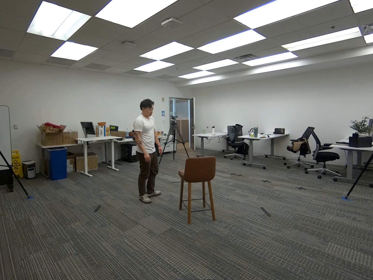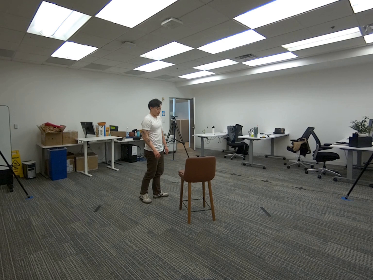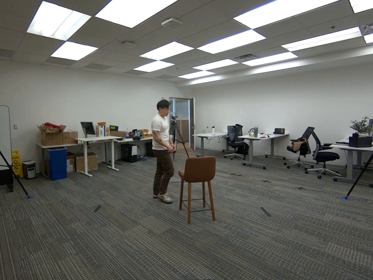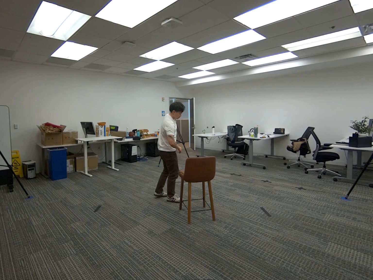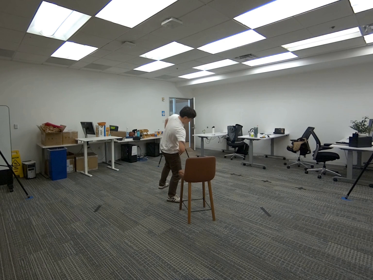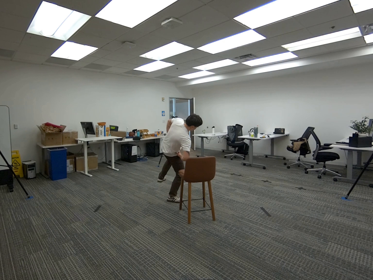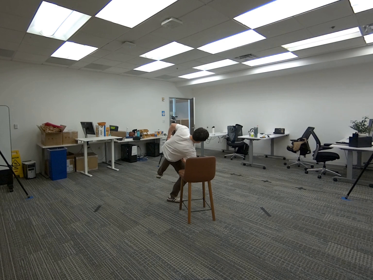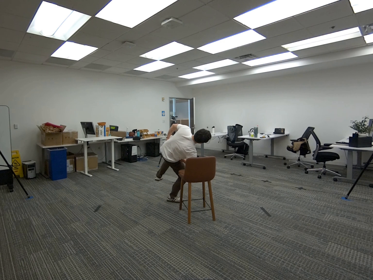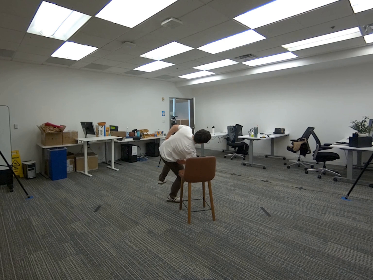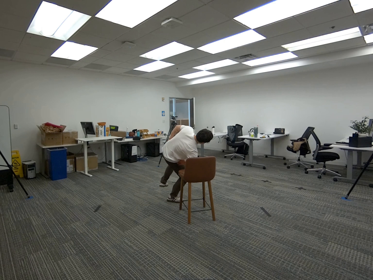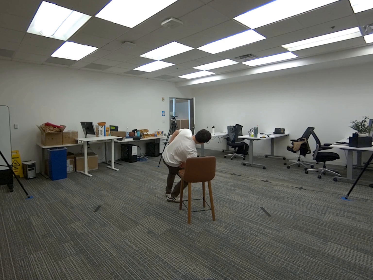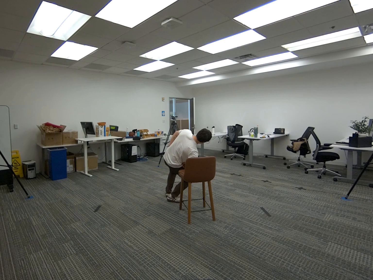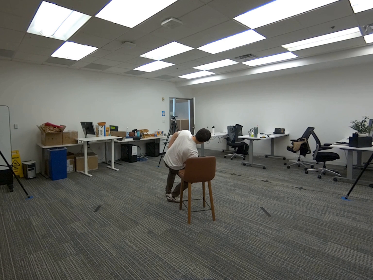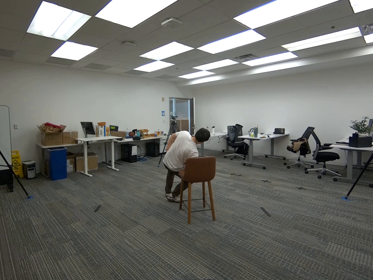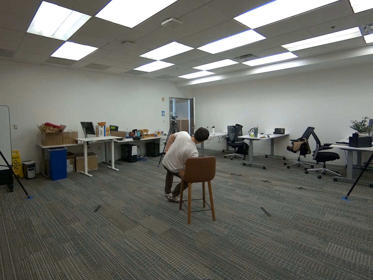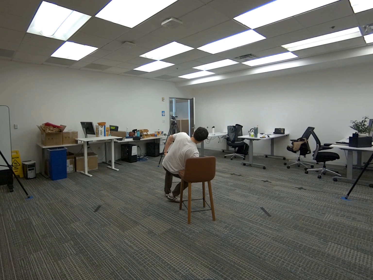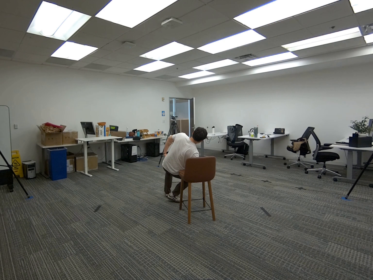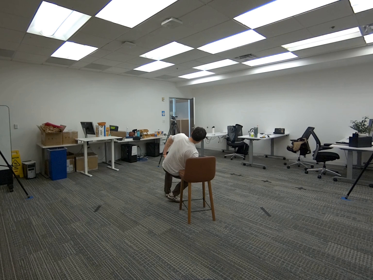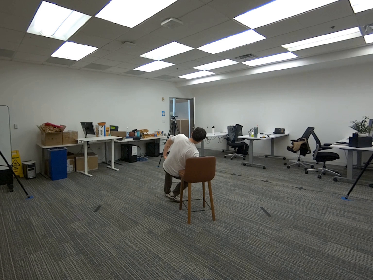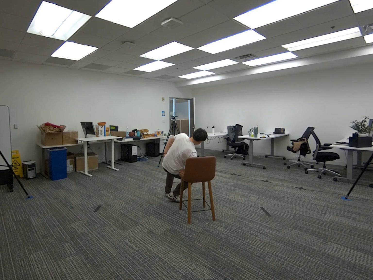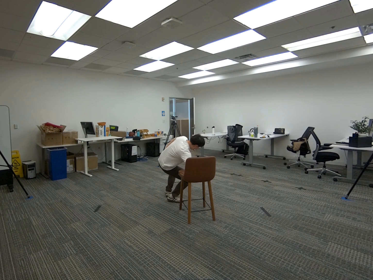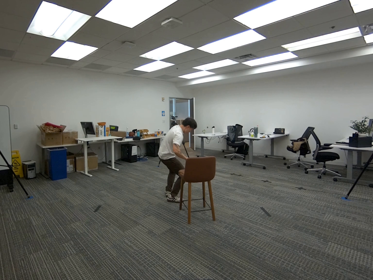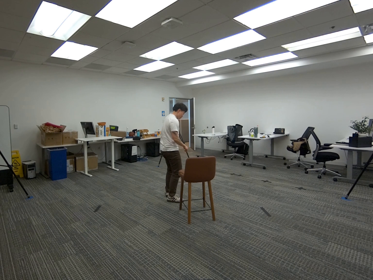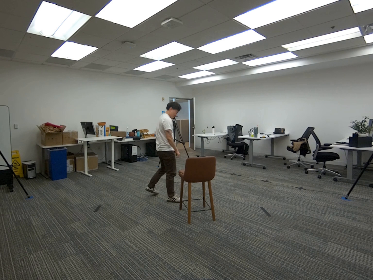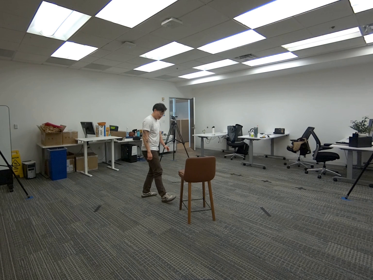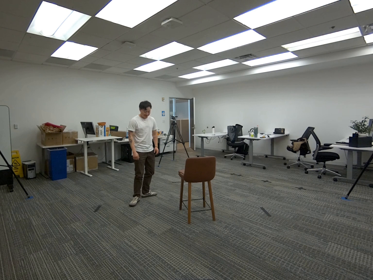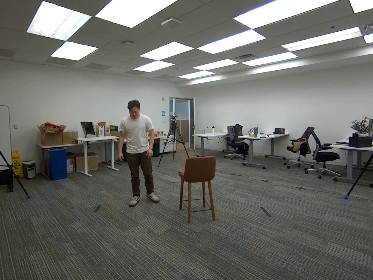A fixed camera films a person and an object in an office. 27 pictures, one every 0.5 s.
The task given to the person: Walk over to the tall bar stool and lean on the tall bar stool for a brief moment. Step away from the bar stool.
